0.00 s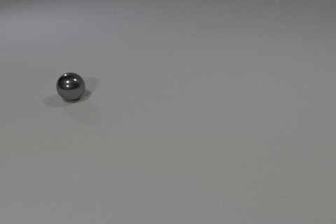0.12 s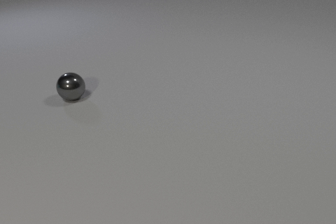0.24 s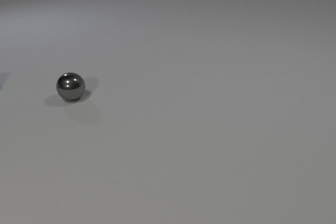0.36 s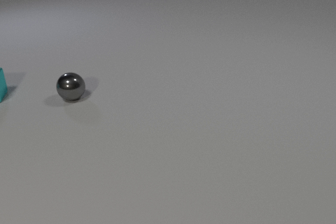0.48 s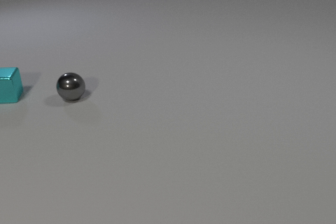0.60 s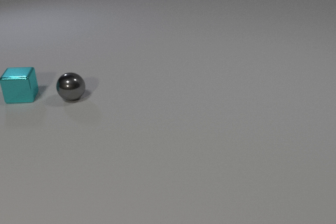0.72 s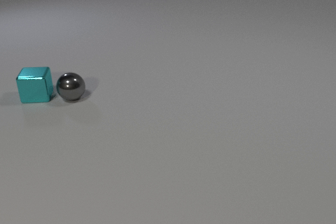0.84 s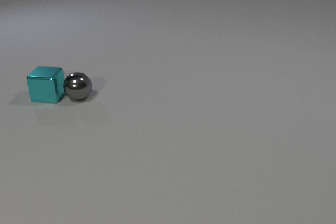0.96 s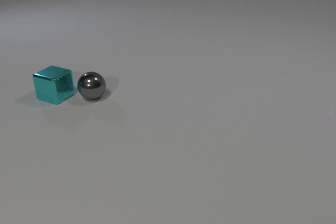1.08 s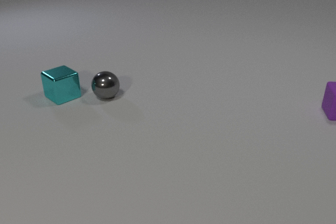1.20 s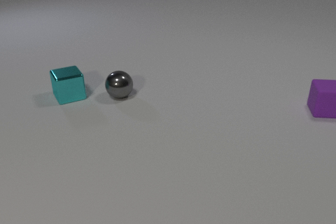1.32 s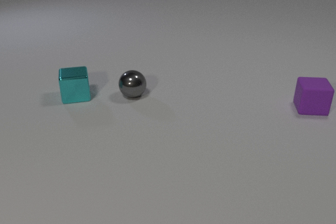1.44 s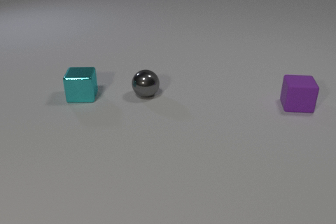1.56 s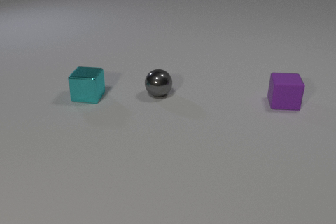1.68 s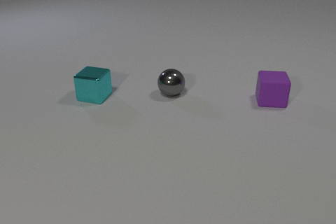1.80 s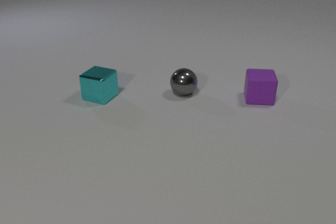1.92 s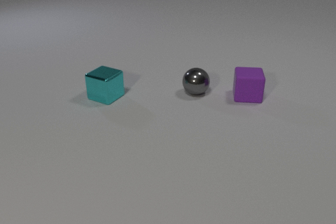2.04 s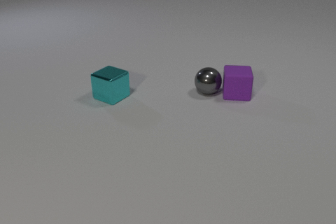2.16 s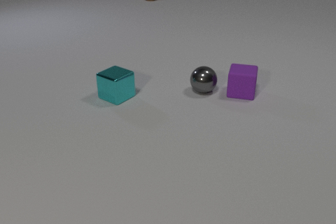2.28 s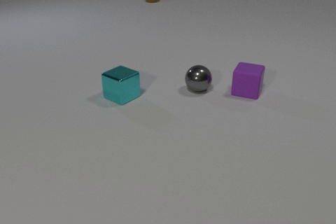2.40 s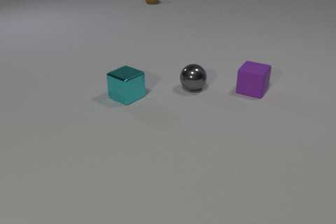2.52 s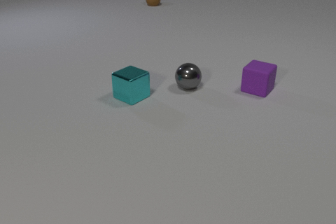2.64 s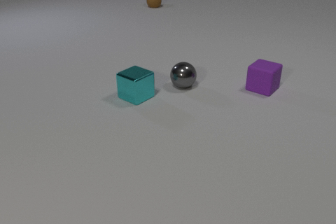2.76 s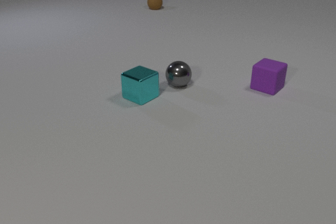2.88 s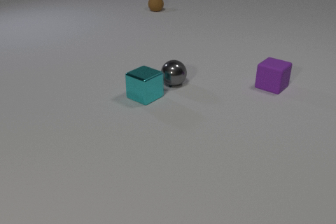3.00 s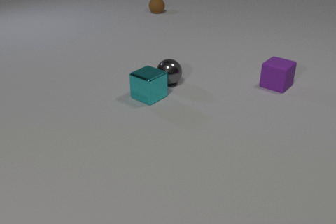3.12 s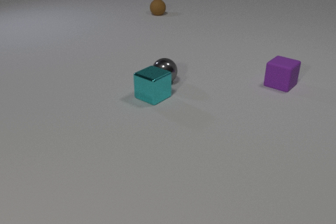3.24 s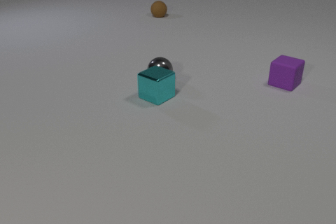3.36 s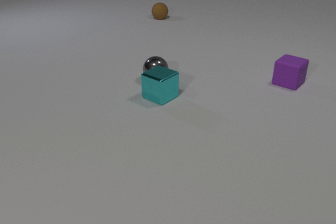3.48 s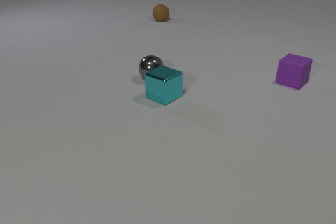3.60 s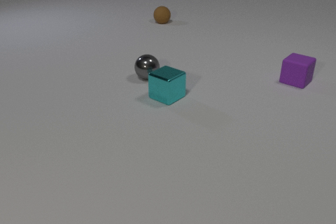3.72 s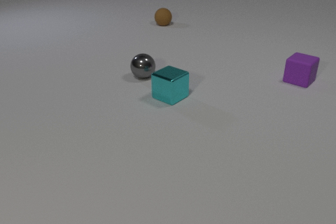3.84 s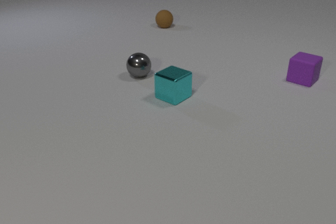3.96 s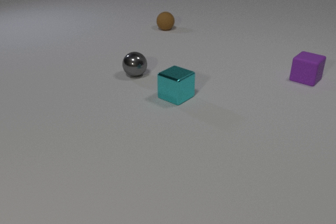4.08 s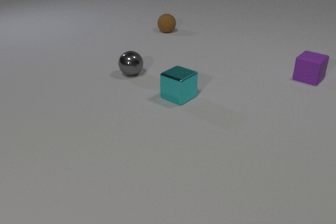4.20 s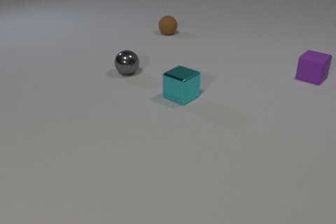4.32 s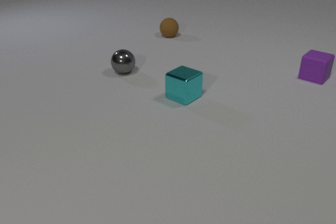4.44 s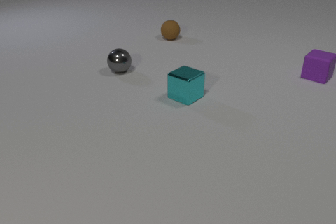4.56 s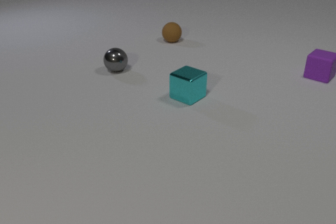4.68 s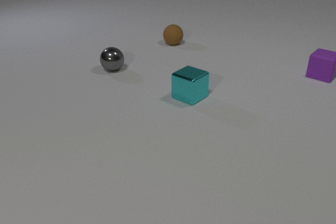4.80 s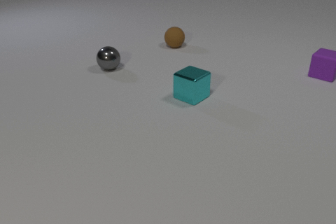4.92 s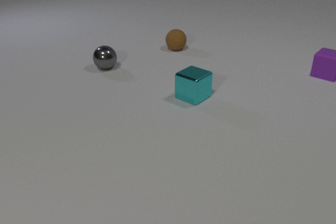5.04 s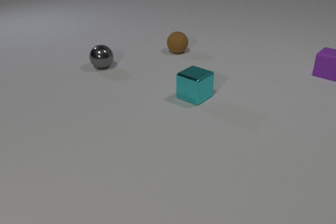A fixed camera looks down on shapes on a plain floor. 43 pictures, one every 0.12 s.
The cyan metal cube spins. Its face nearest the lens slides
to the left.
The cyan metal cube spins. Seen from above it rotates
clockwise.
0.00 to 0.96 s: The cyan metal cube comes in at the left edge, slides to the right, spins so that its near face slides to the left, clockwise seen from above. The gray metal sphere rolls to the right. The cyan metal cube and the gray metal sphere collide.
0.96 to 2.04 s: The cyan metal cube slides to the right, spins so that its near face slides to the left, clockwise seen from above. The gray metal sphere rolls to the right. The purple rubber cube comes in at the right edge, slides to the left. The gray metal sphere and the purple rubber cube collide.
2.04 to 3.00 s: The cyan metal cube slides to the right. The gray metal sphere rolls to the left and away from the camera. The brown rubber sphere rolls toward the camera. The purple rubber cube slides to the right and away from the camera, spins so that its near face slides to the left, clockwise seen from above.
3.00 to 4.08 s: The cyan metal cube slides to the right. The gray metal sphere rolls to the left and away from the camera. The brown rubber sphere rolls toward the camera. The purple rubber cube slides to the right and away from the camera.
4.08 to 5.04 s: The cyan metal cube slides to the right. The gray metal sphere rolls to the left and away from the camera. The brown rubber sphere rolls toward the camera. The purple rubber cube slides to the right and away from the camera.
How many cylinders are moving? 0.
How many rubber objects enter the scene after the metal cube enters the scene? 2.
Are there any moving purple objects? yes.
